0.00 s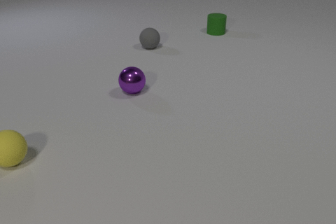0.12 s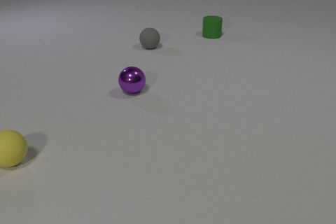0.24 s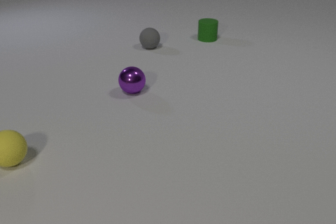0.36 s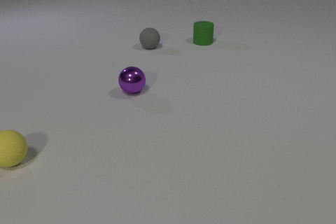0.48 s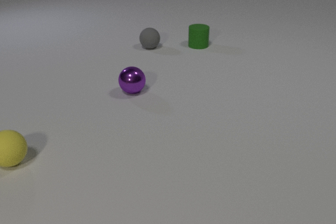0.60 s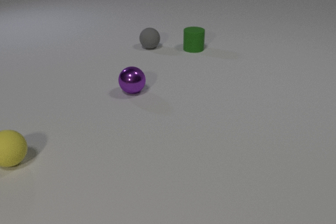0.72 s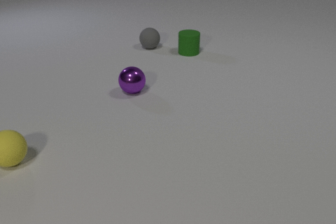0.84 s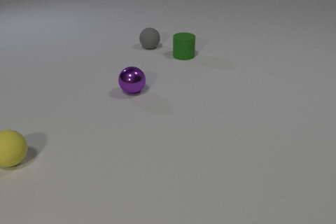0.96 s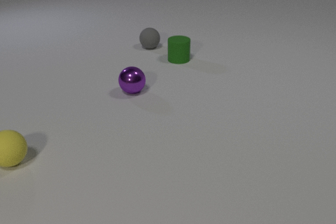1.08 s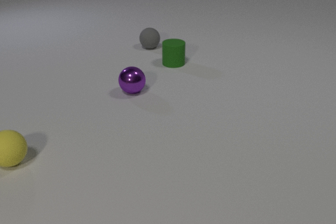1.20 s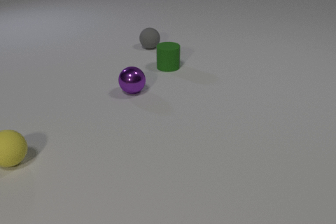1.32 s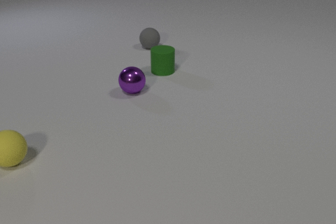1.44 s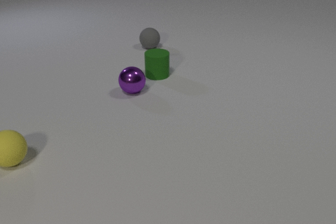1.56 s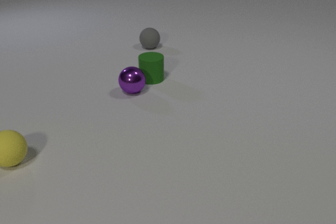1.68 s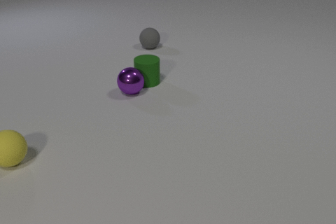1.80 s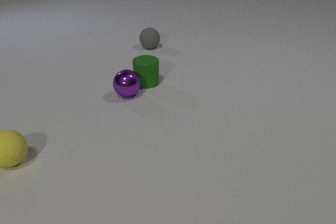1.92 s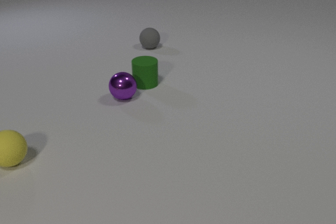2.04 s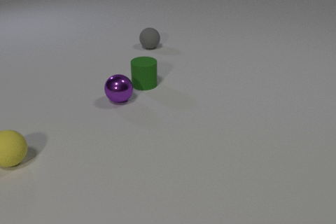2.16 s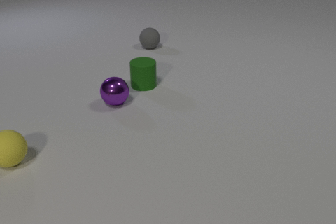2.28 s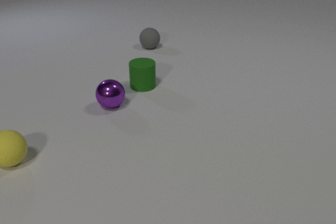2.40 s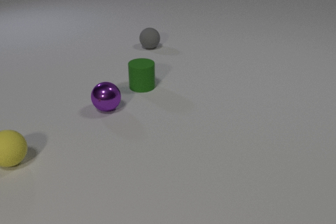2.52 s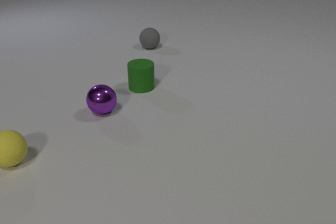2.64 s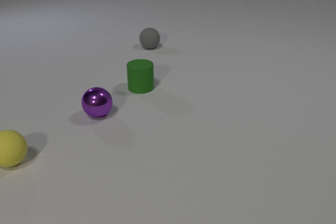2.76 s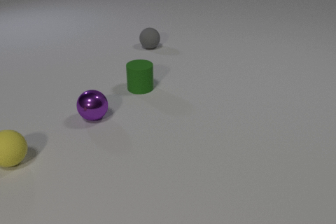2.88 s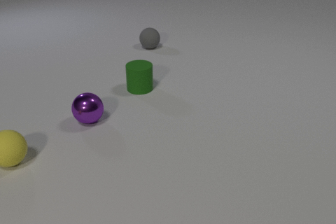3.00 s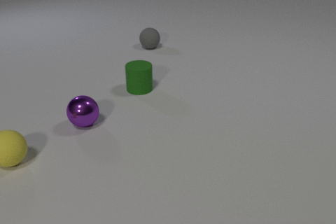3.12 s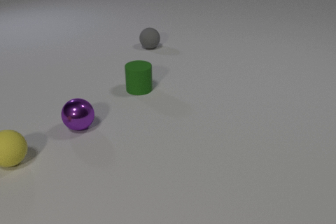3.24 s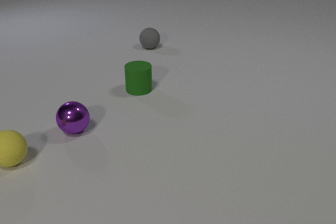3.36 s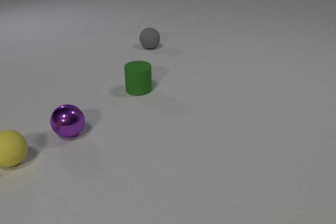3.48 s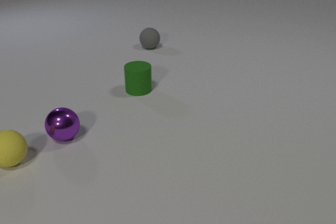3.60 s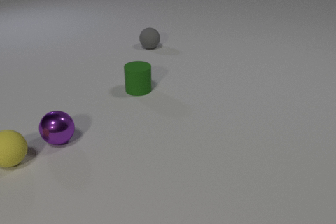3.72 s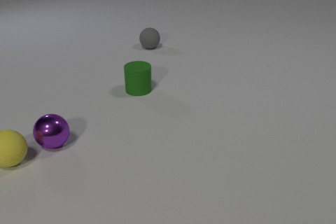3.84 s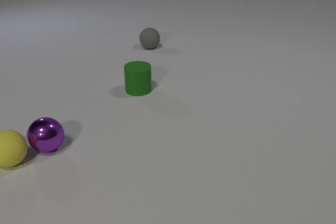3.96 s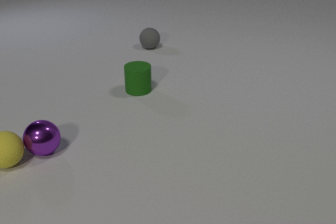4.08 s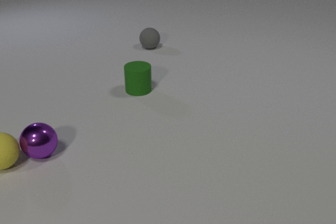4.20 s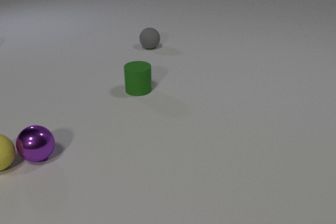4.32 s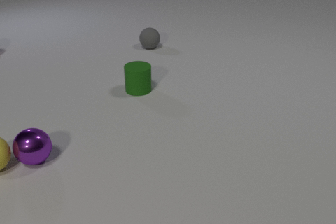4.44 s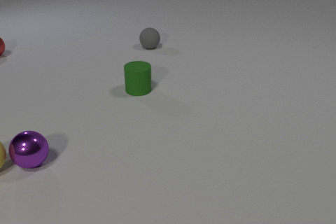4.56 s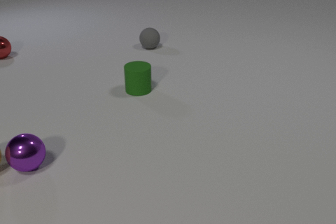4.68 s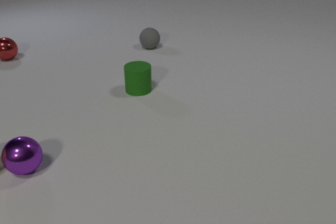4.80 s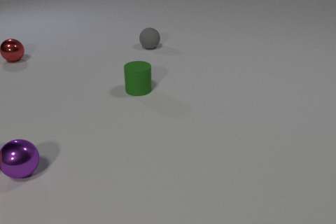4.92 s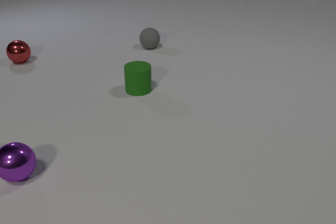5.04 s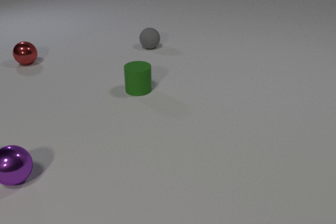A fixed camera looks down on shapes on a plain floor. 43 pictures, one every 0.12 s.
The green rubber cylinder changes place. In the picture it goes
toward the camera.
0.00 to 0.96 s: The green rubber cylinder slides toward the camera and to the left.
0.96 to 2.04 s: The green rubber cylinder slides toward the camera and to the left. The purple metal sphere rolls toward the camera and to the left. The green rubber cylinder and the purple metal sphere collide.
2.04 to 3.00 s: The green rubber cylinder slides toward the camera. The purple metal sphere rolls toward the camera and to the left.
3.00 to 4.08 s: The purple metal sphere rolls toward the camera and to the left. The purple metal sphere and the yellow rubber sphere collide.
4.08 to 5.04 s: The purple metal sphere rolls toward the camera and to the left. The red metal sphere comes in at the left edge, rolls toward the camera and to the right. The yellow rubber sphere rolls to the left, leaves at the left edge.
How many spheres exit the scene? 1.
What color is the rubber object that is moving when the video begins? green.
How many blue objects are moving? 0.
